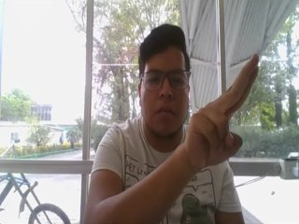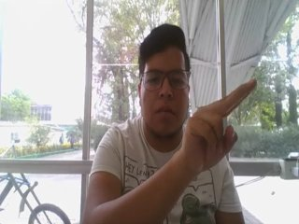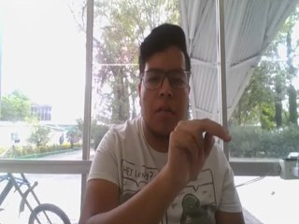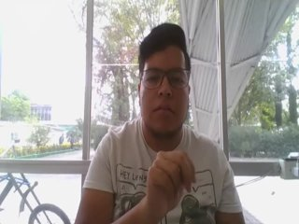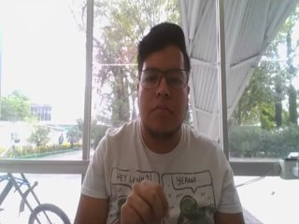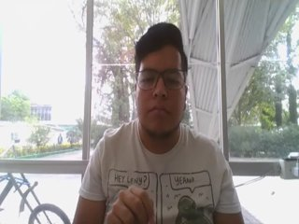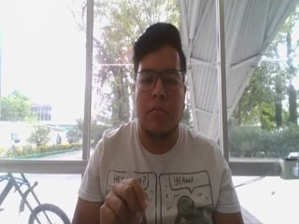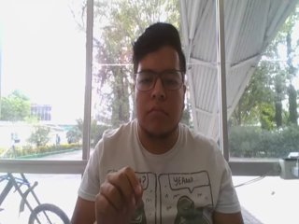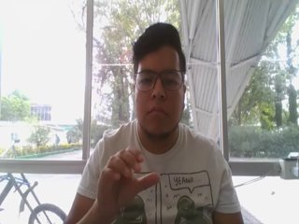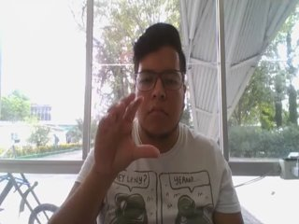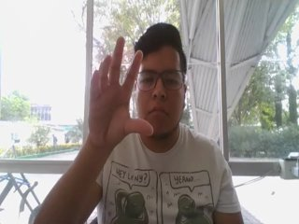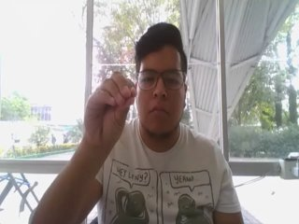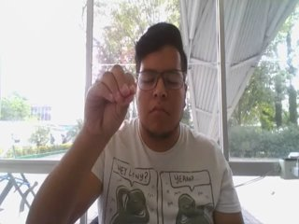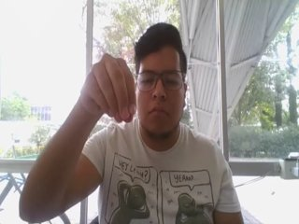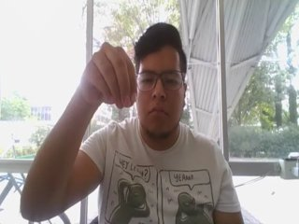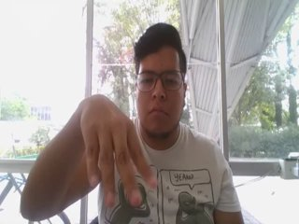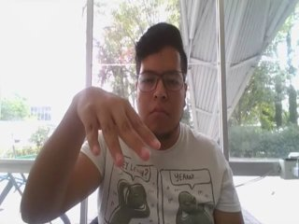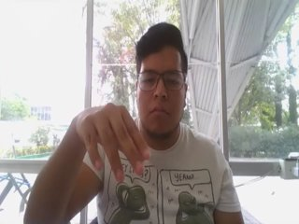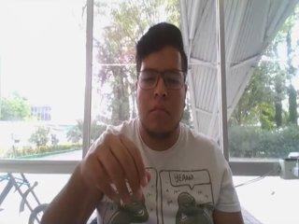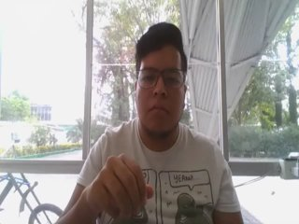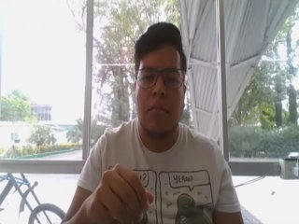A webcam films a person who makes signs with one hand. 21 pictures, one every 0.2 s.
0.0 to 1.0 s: Pointing with two fingers.
1.1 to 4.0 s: On the screen the hand sweeps downward. The name of the sign: Throw down.
